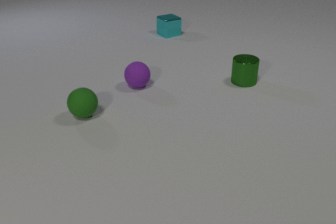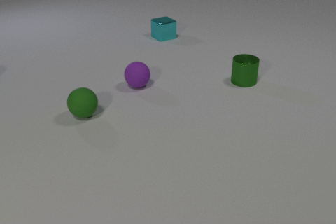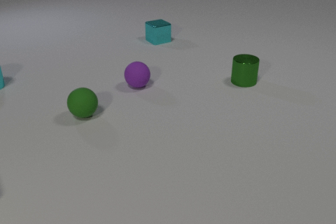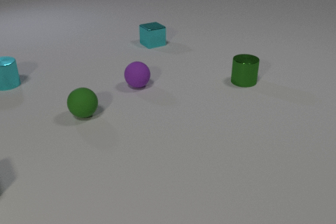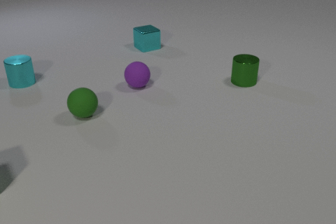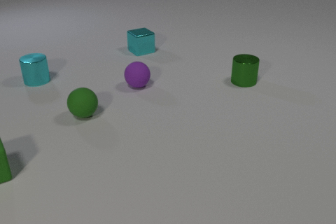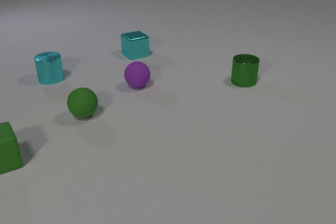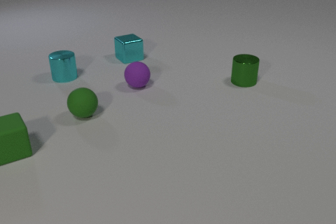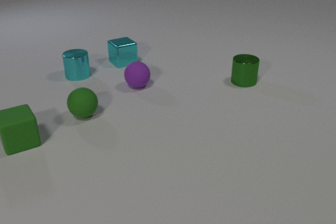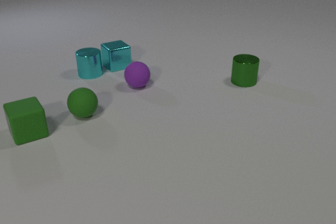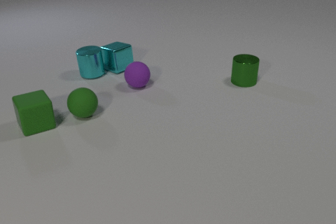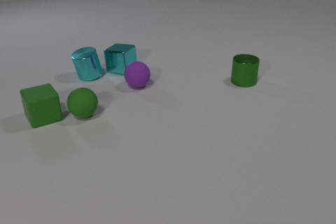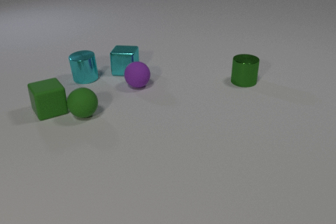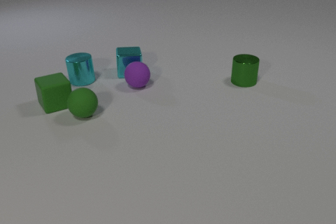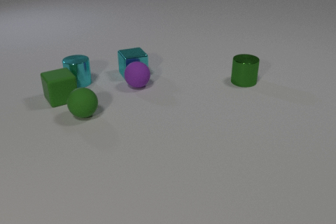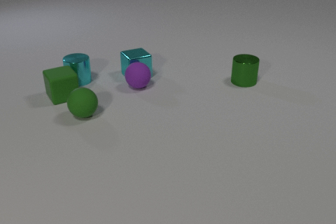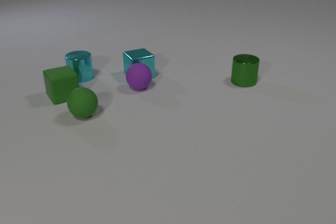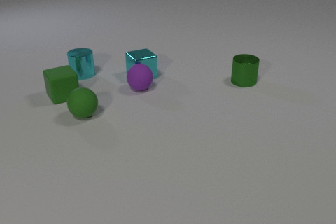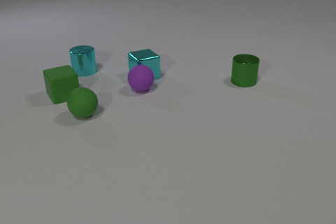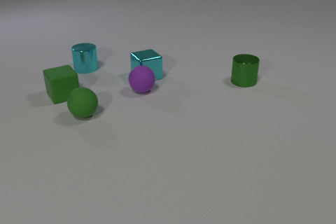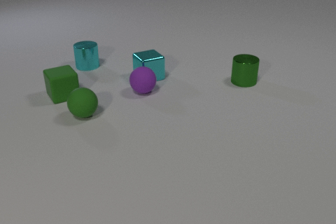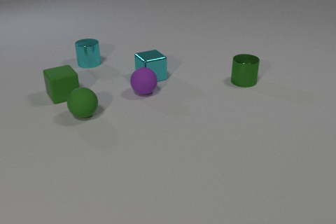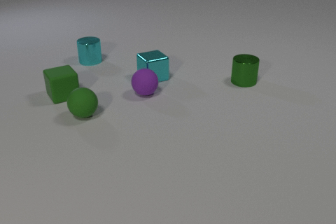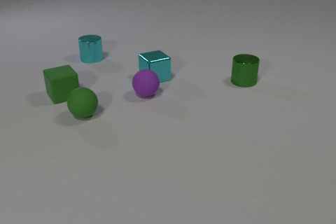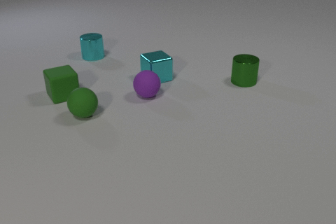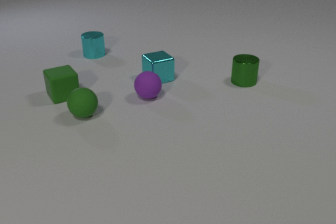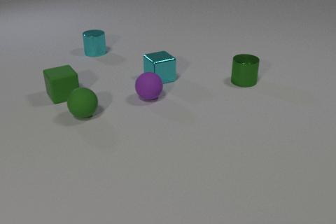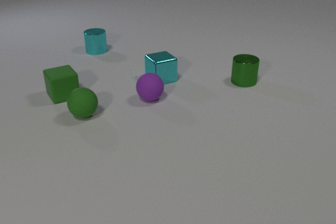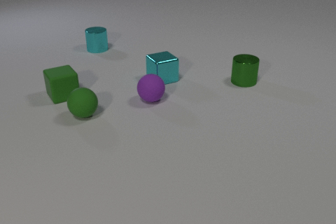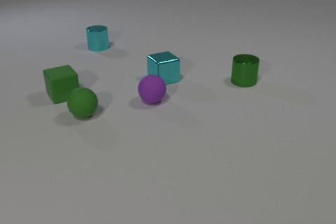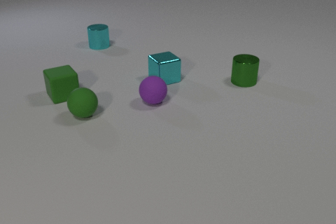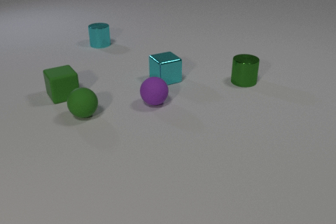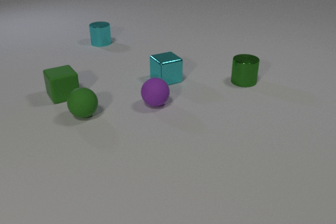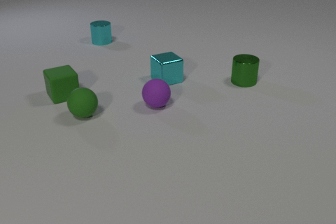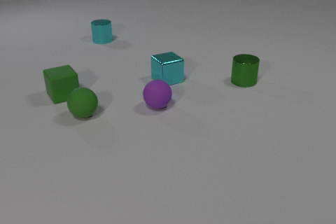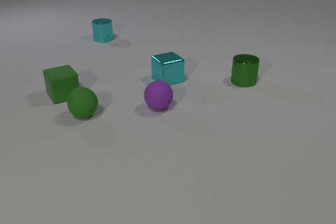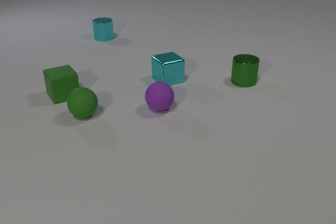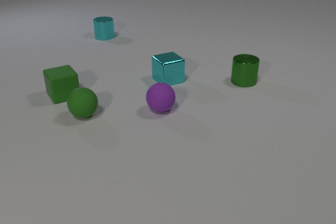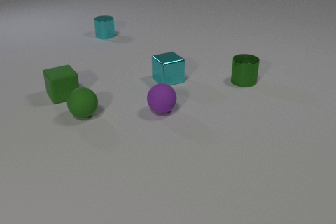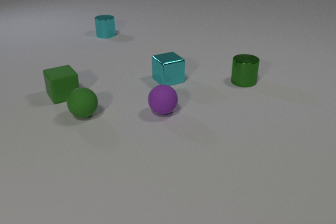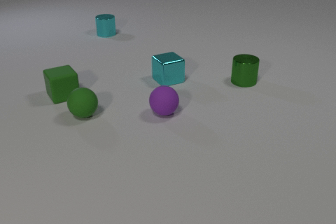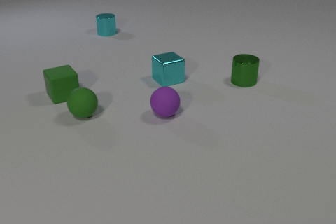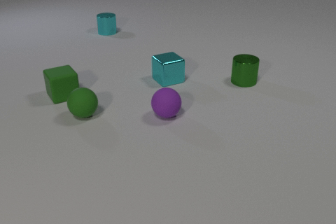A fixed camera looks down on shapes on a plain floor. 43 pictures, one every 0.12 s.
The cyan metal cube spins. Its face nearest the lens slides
to the right.
The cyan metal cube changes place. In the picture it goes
toward the camera.
0.00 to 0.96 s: The cyan metal cylinder comes in at the left edge, slides to the right. The cyan metal cube slides toward the camera and to the left. The green rubber cube comes in at the left edge, slides away from the camera and to the right.
0.96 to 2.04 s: The cyan metal cylinder moves, and ends about where it began. The cyan metal cube slides toward the camera and to the right, spins counterclockwise seen from above by about 90 degrees, its near face sliding to the right. The green rubber cube slides away from the camera and to the right. The purple rubber sphere rolls toward the camera. The cyan metal cylinder and the cyan metal cube collide. The cyan metal cube and the purple rubber sphere collide. The cyan metal cylinder and the green rubber cube collide.
2.04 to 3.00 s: The cyan metal cylinder slides away from the camera. The cyan metal cube slides to the right and toward the camera. The purple rubber sphere rolls toward the camera and to the right.
3.00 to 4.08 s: The cyan metal cylinder slides away from the camera. The cyan metal cube slides to the right. The purple rubber sphere rolls toward the camera and to the right.
4.08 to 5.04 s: The cyan metal cylinder slides away from the camera. The purple rubber sphere rolls toward the camera and to the right.
What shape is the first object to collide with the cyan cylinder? cube.
How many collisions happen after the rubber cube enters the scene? 3.
What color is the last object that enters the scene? green.
